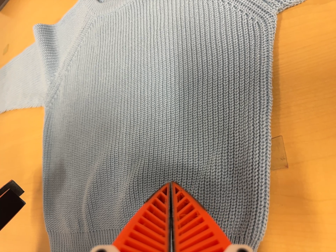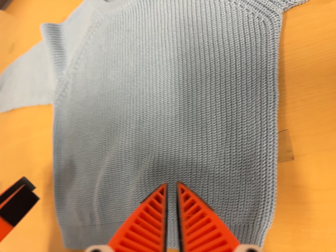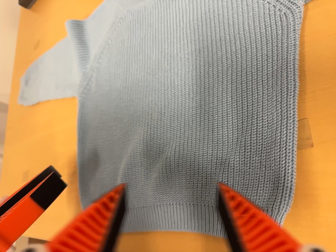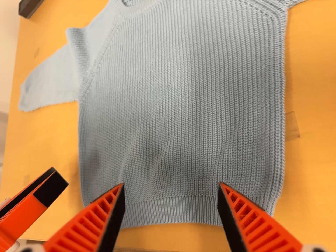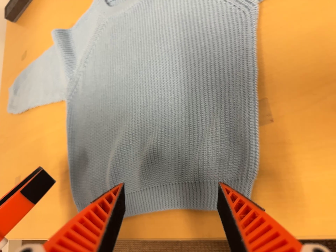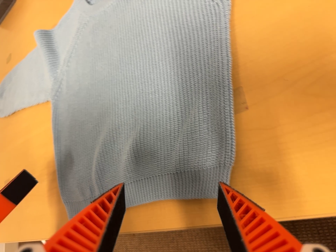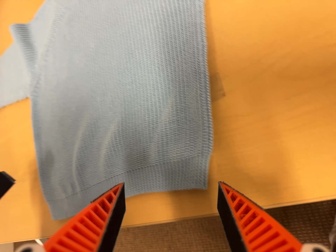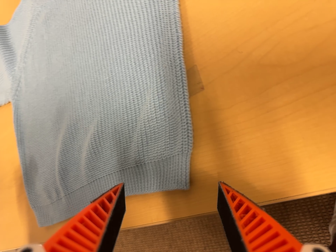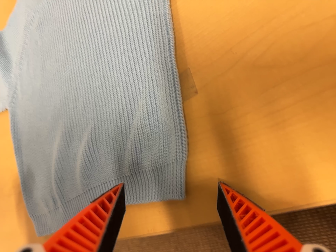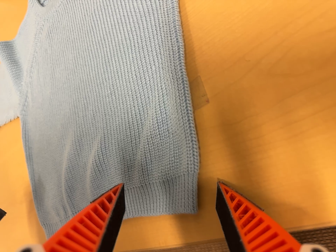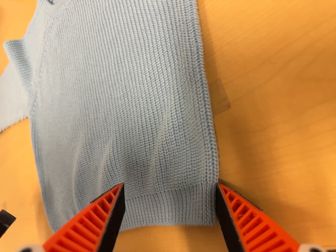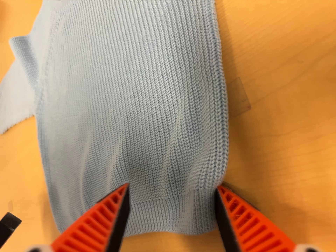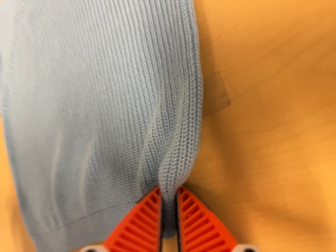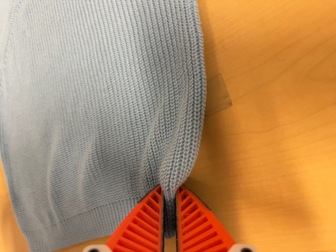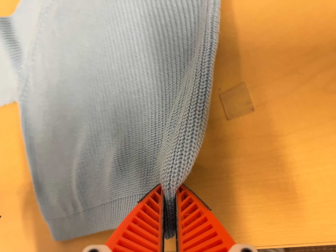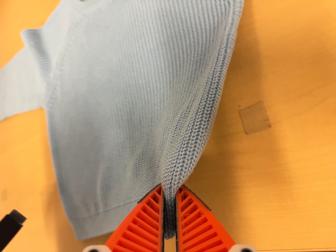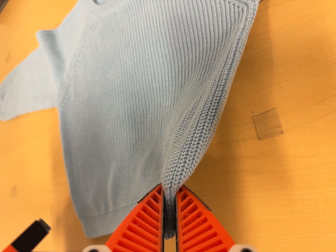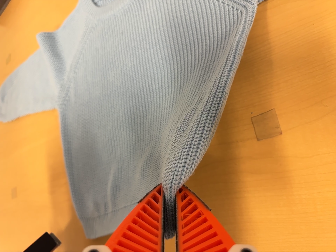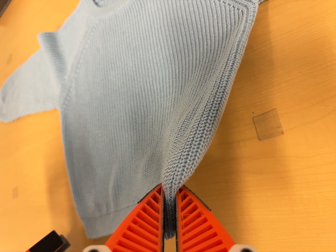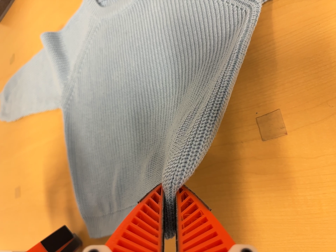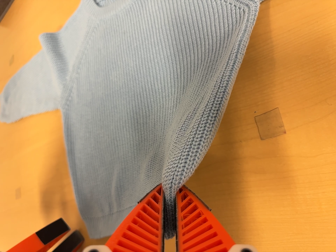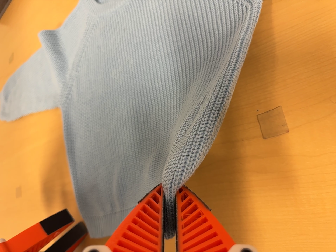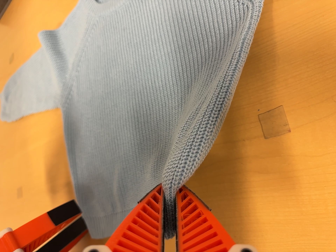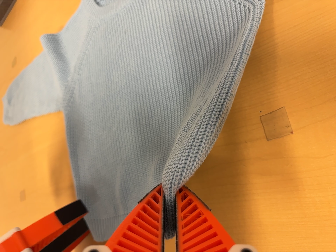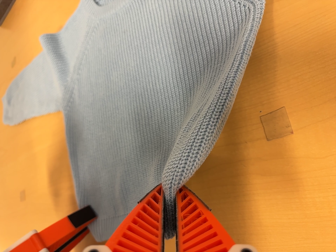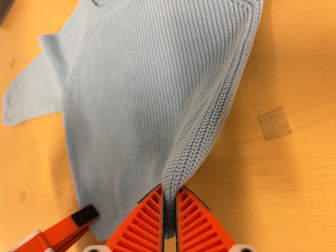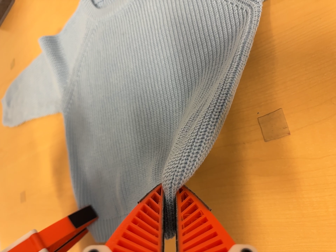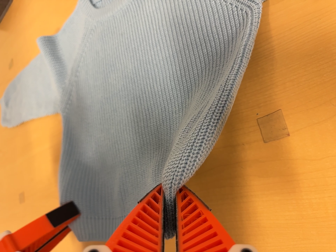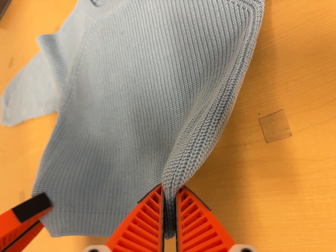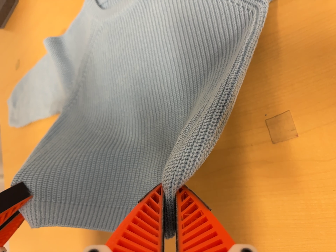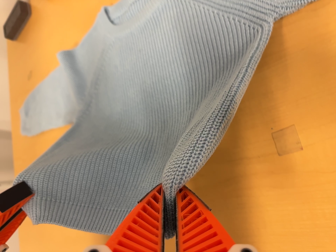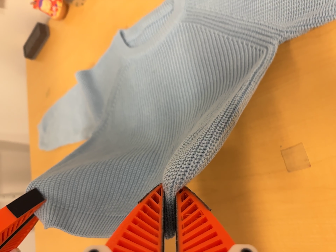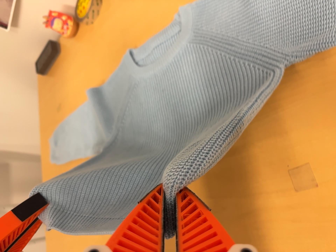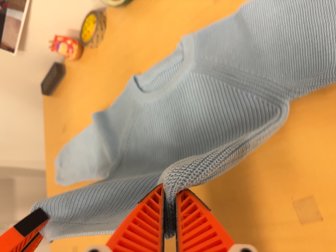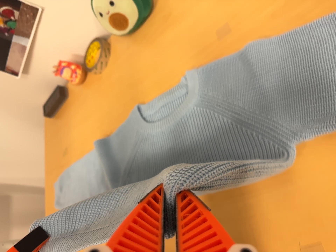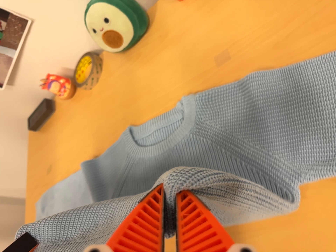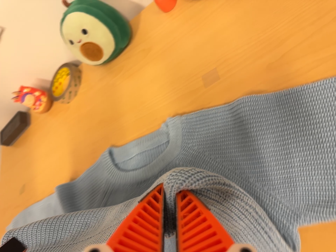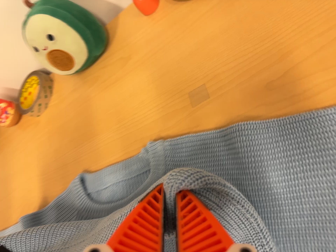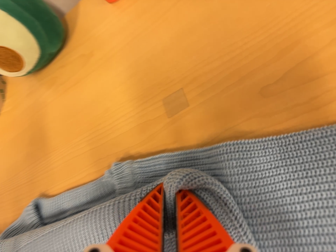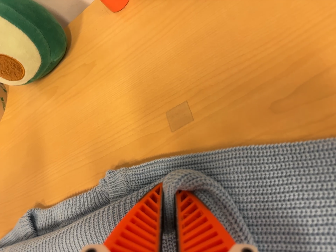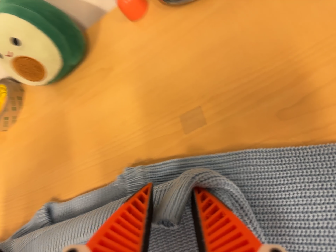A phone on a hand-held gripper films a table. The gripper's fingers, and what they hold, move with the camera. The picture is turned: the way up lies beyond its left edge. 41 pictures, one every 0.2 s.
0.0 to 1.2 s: The camera travels backward and toward the bottom of its view, about 8 cm, so what stands in front gets smaller.
1.2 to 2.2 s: The camera travels forward, about 7 cm, so what stands in front looms larger.
2.2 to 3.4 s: The camera travels to its left and backward, about 9 cm.
3.4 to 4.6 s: The camera shifts only a little, or ends up much as it began.
4.6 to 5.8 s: The camera keeps its place and its aim.
5.8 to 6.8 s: The camera travels toward the top of its view and backward, about 12 cm, so close, fixed things drift downward. Its aim tips toward the top of its view by about 10 degrees, and the scene shifts downward.
6.8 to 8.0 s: The camera swings to its right by about 10 degrees, and the scene slides to the left. It travels forward and toward the top of its view, about 22 cm, so what stands in front looms larger.
The film runs forward here.
